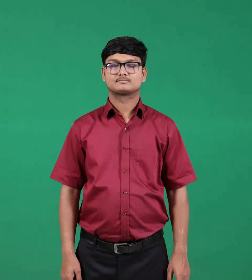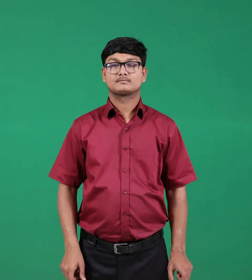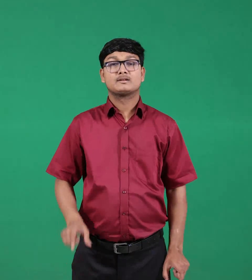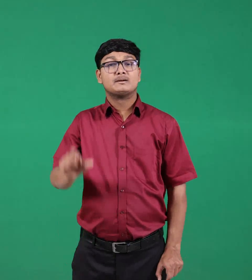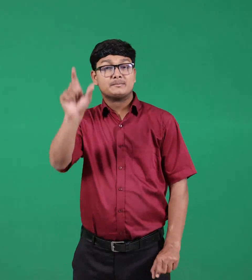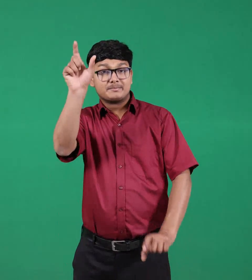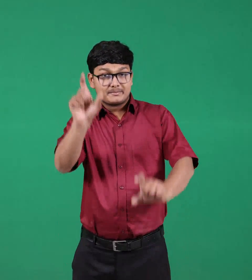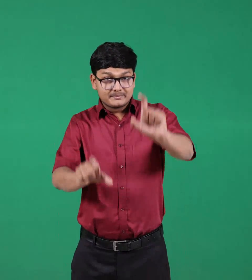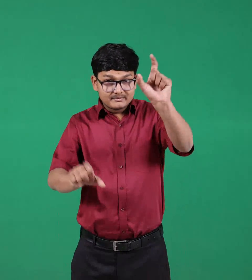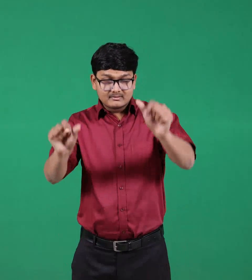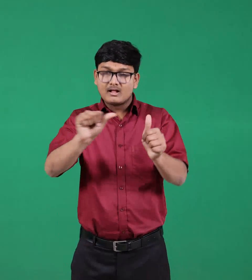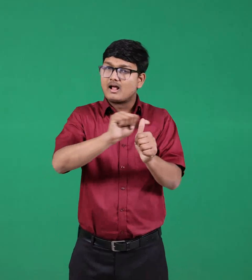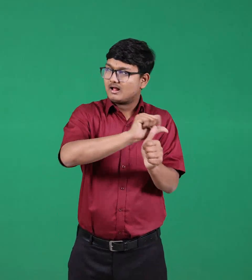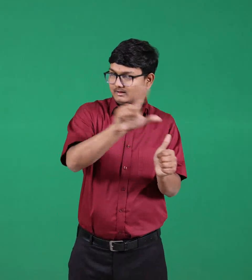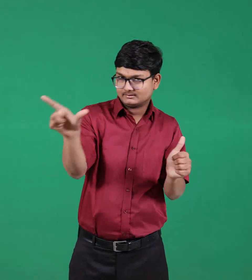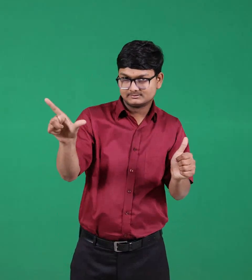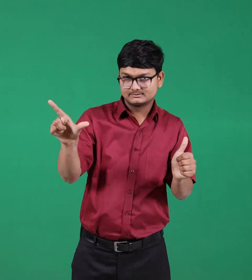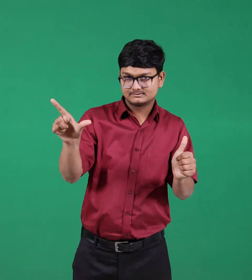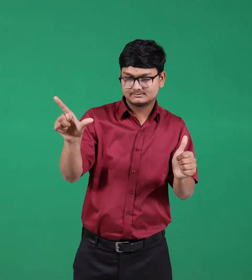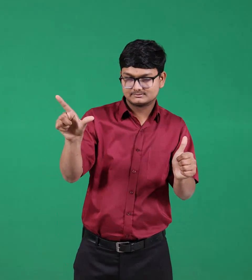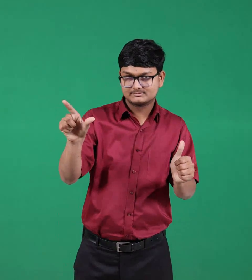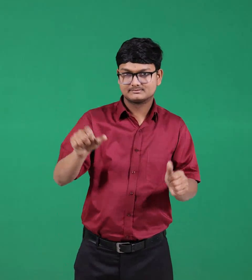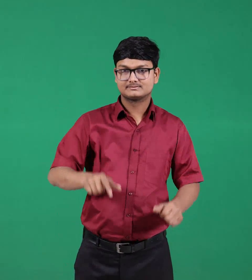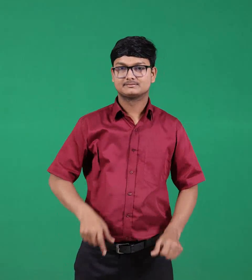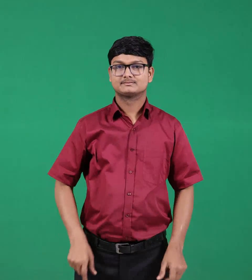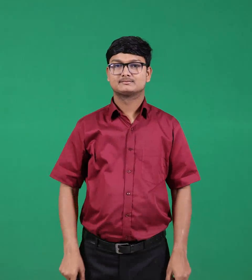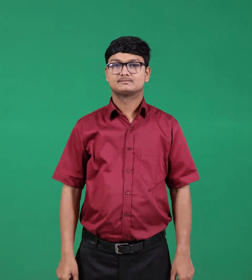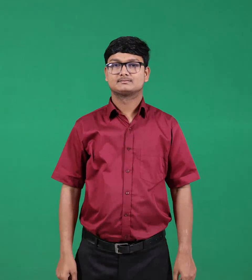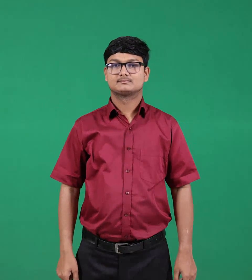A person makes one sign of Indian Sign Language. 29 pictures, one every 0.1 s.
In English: everyone
